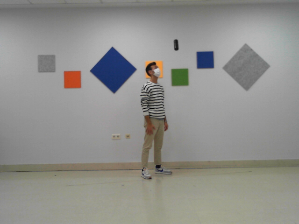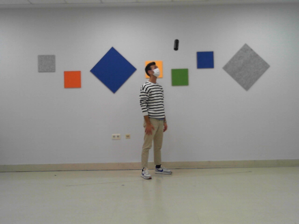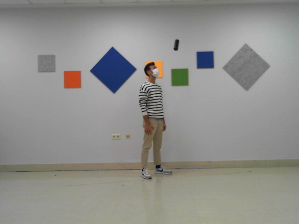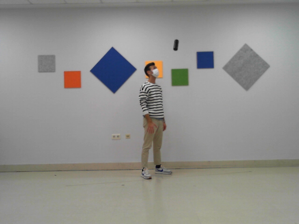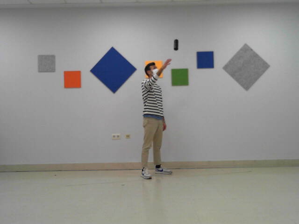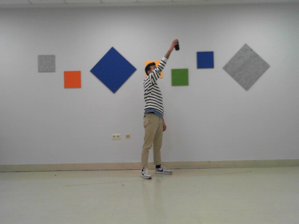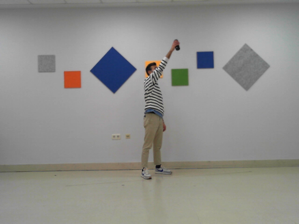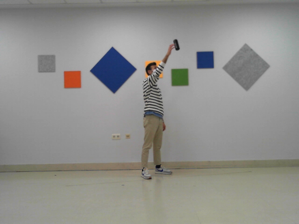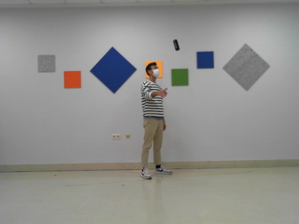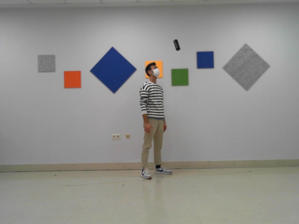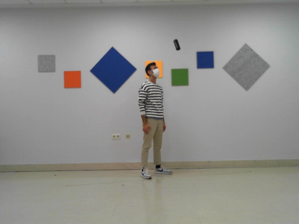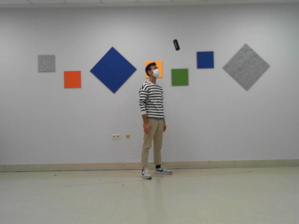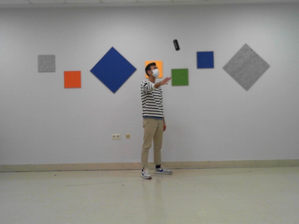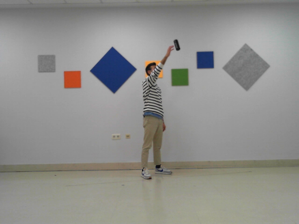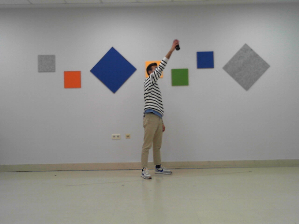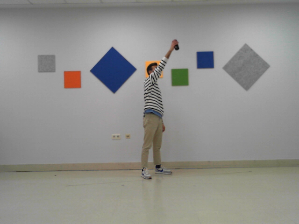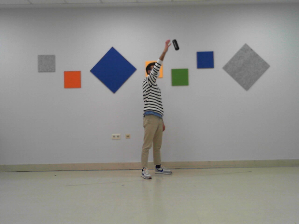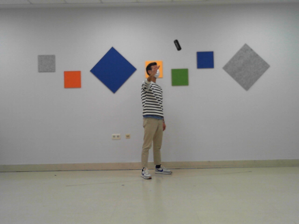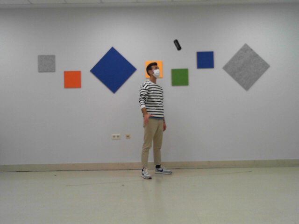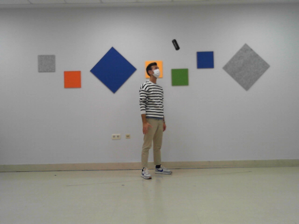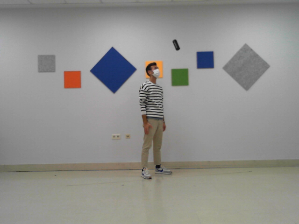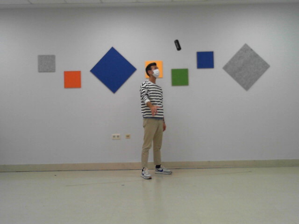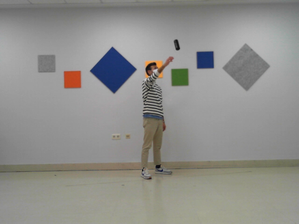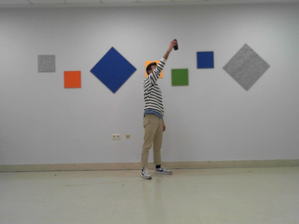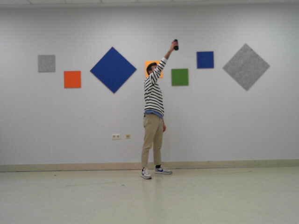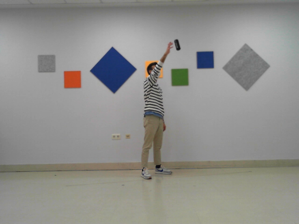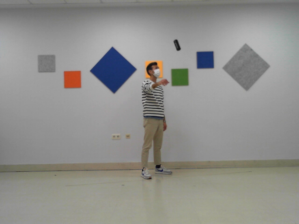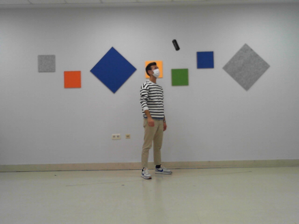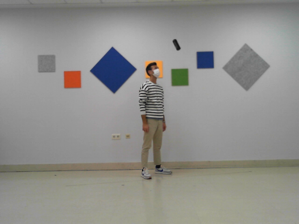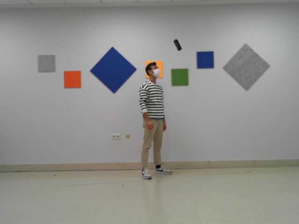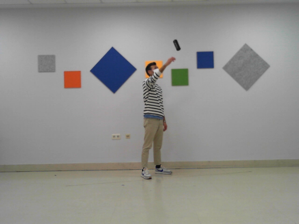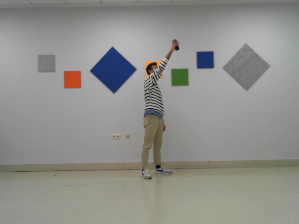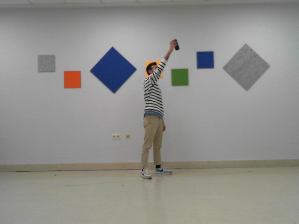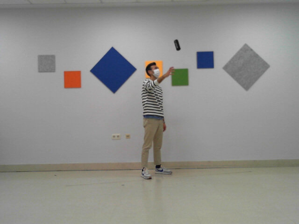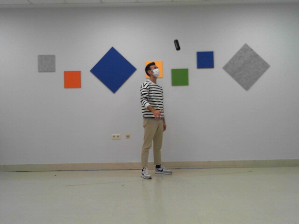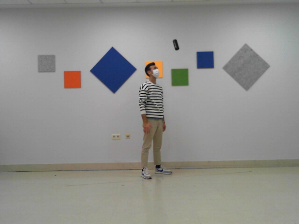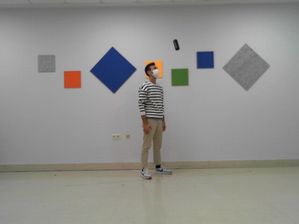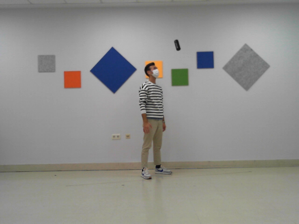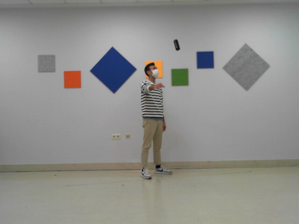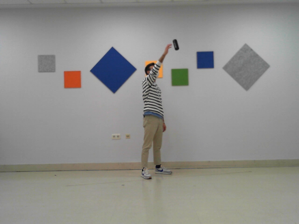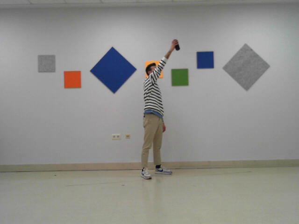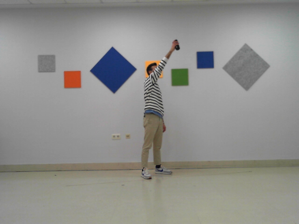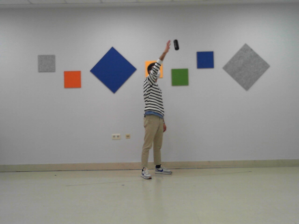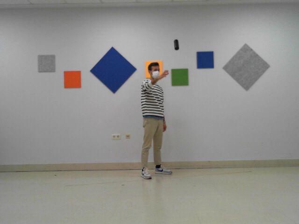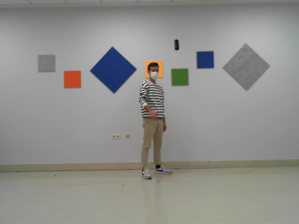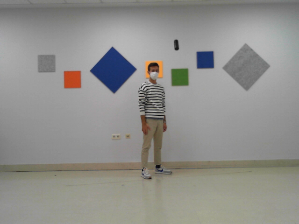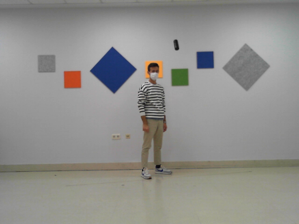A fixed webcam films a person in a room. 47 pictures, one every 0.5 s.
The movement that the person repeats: Reach up for a bottle in a high position, right hand.
